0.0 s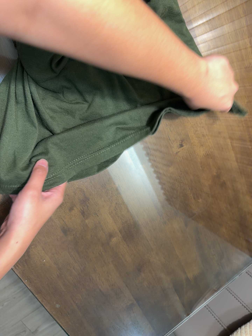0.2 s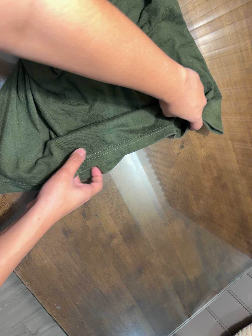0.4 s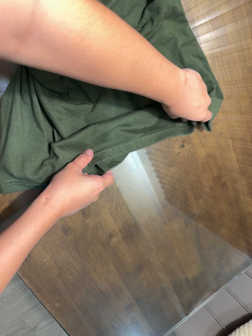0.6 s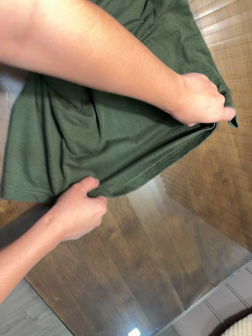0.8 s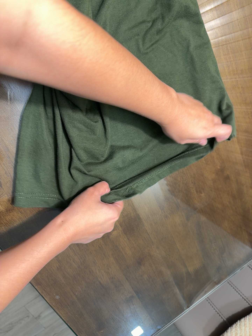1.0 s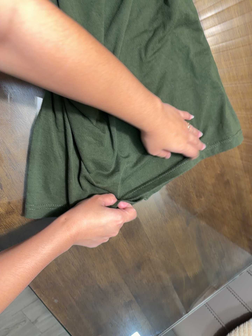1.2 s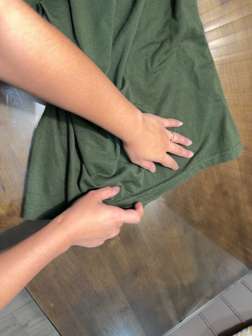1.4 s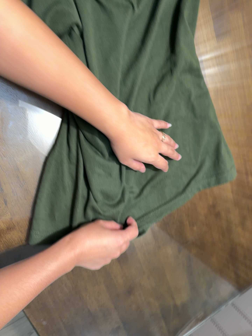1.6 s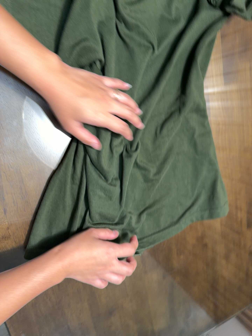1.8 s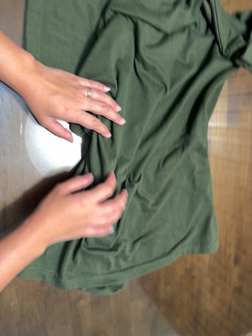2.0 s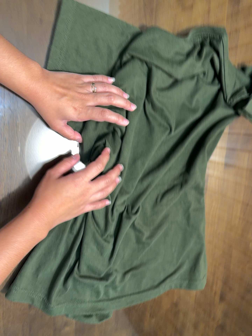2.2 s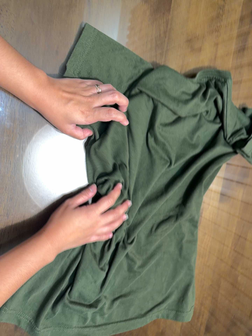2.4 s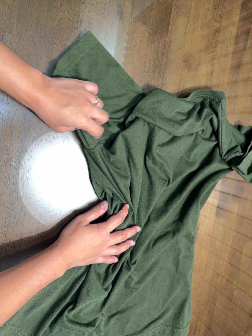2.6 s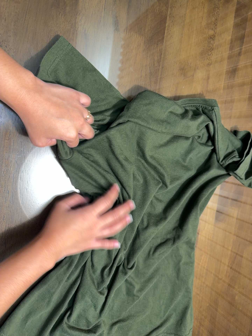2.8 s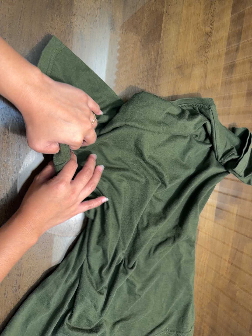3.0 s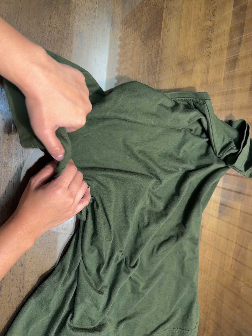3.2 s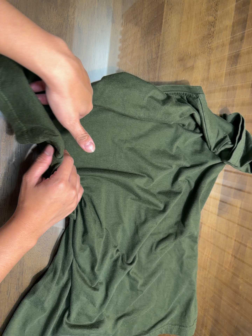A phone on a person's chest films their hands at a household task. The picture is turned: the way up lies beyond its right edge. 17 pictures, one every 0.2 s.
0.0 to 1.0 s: The camera shifts only a little, or ends up much as it began.
1.0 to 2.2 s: The camera pans to its right by about 10 degrees. It travels toward the top of its view, to its left and backward, about 16 cm, so close, fixed things drift downward. Its aim tips toward the top of its view by about 15 degrees, and the scene shifts downward. It rolls about its line of sight by about 30 degrees, and the scene rotates clockwise.
2.2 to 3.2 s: The camera shifts only a little, or ends up much as it began.
The film runs forward here.
